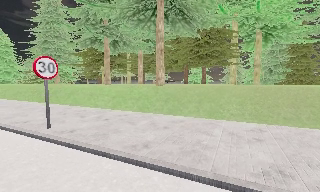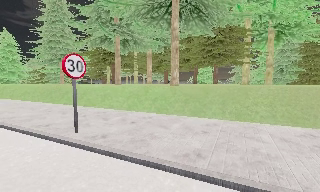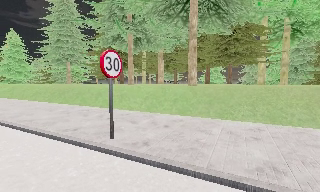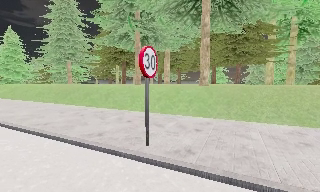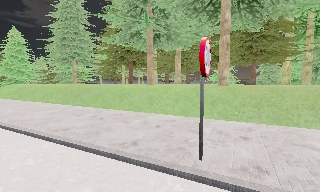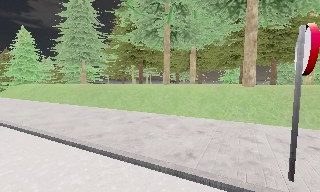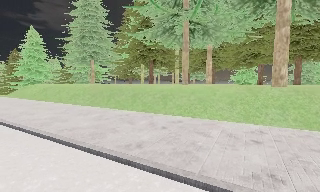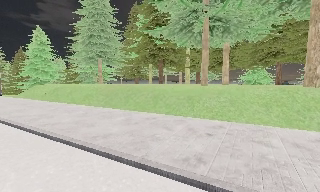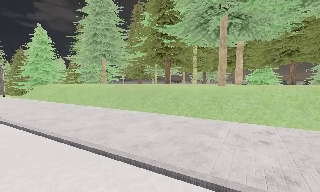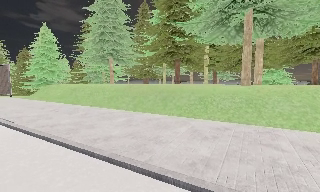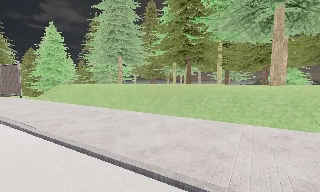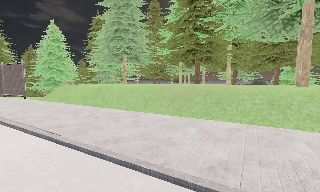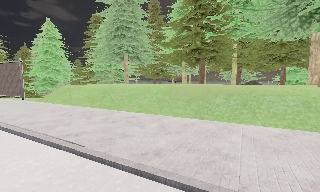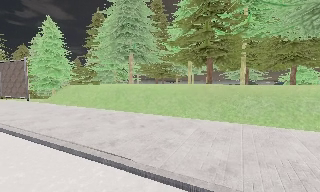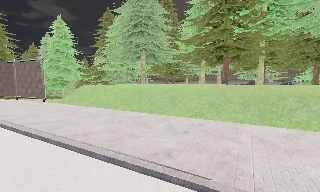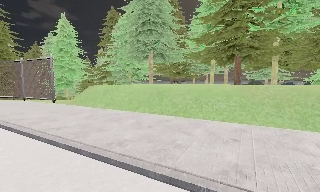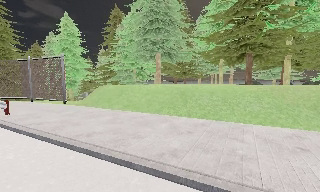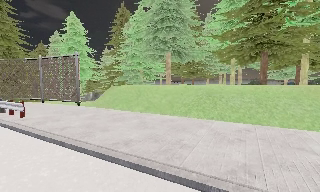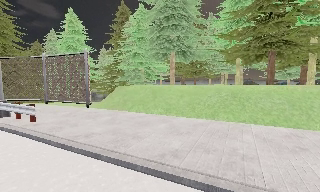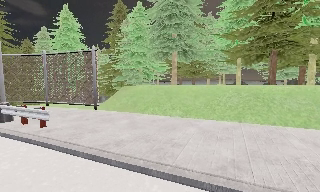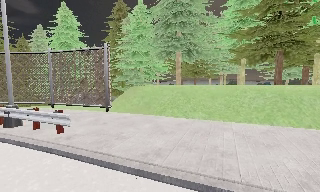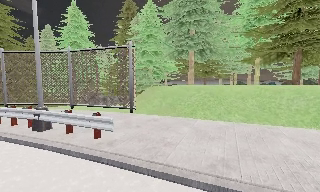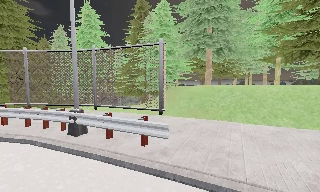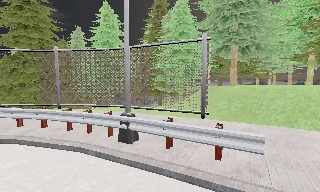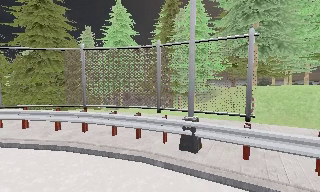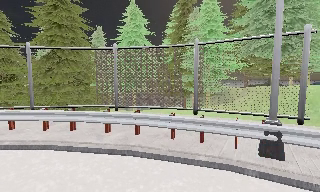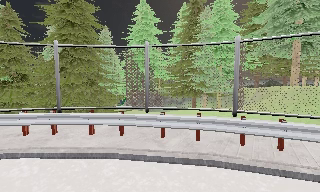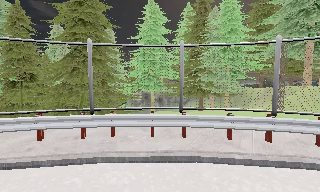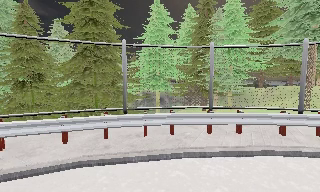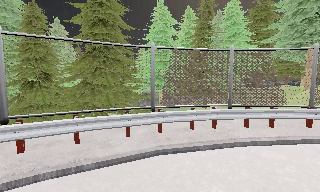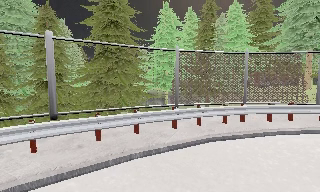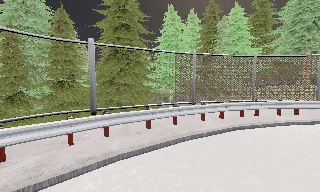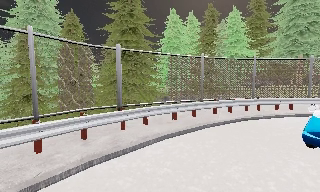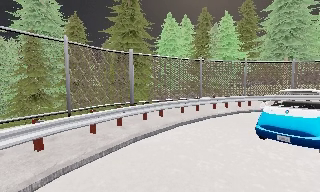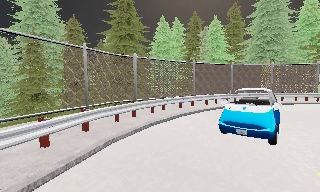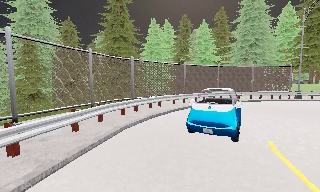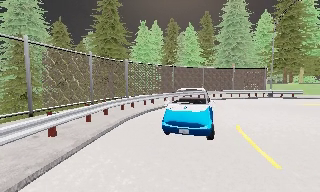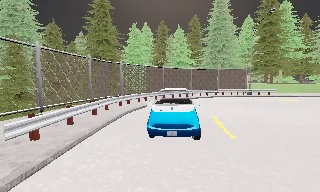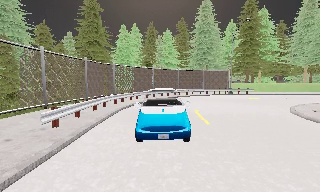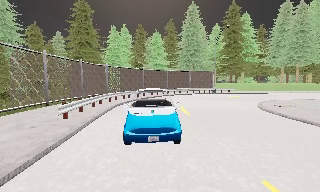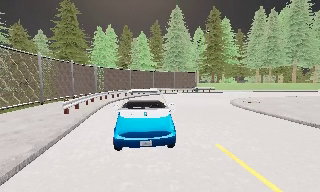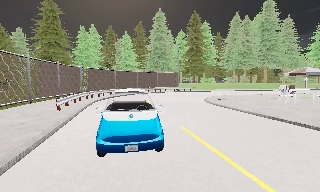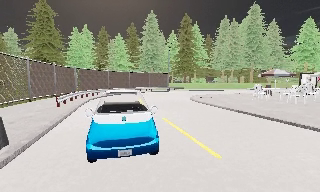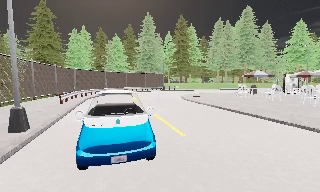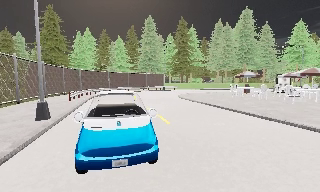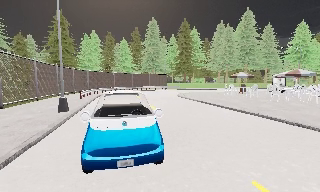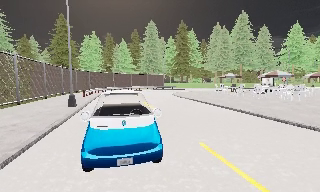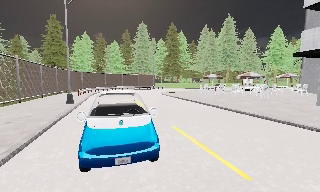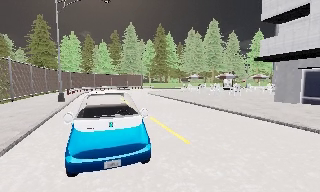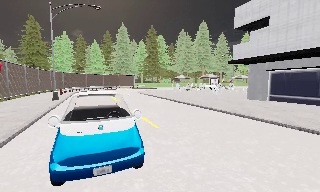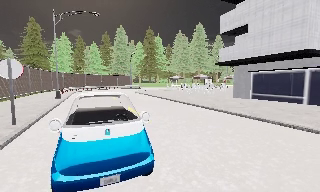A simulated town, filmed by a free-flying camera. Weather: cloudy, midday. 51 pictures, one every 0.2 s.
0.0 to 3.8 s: The camera travels to its left and forward, about 25 m, so close, fixed things drift to the right.
3.8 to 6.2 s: The camera travels to its left, about 17 m, so close, fixed things drift to the right.
6.2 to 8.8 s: The camera pans to its right, which is clockwise from overhead, by about 40 degrees. It travels backward, about 17 m.
8.8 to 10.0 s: The camera travels backward, about 9 m, so what stands in front gets smaller.
The film runs forward here.
